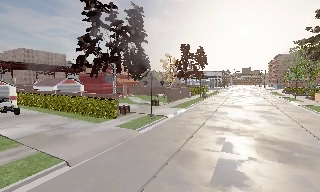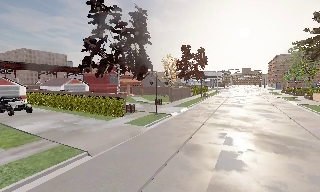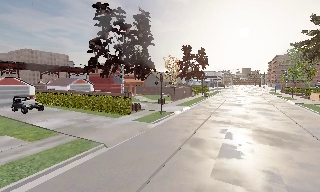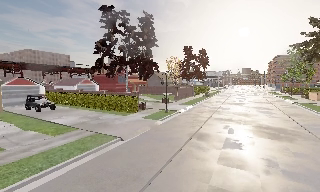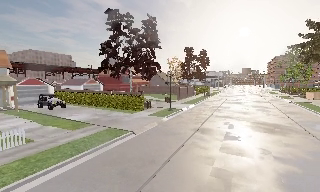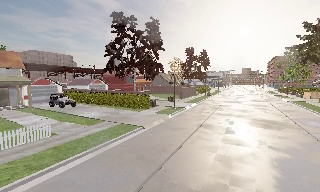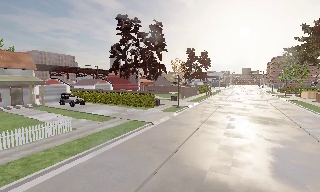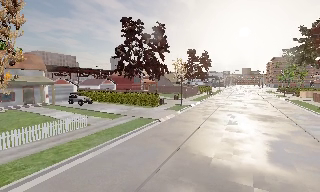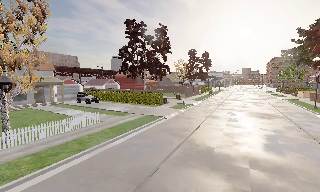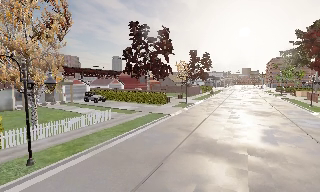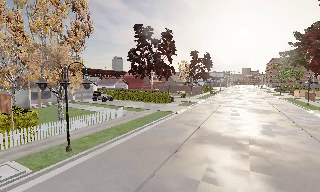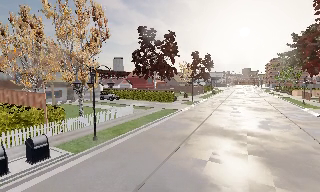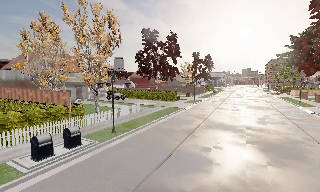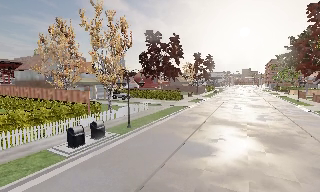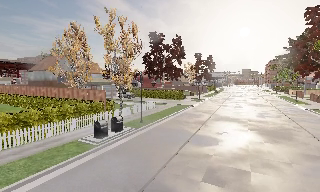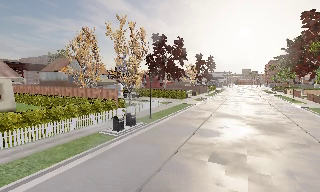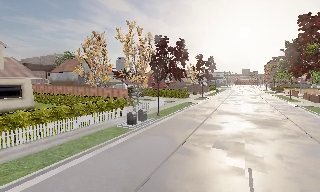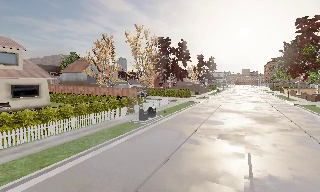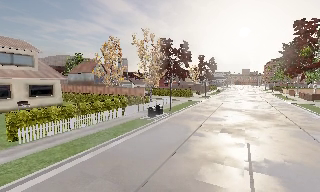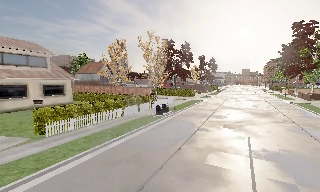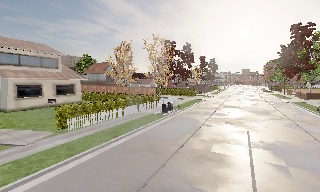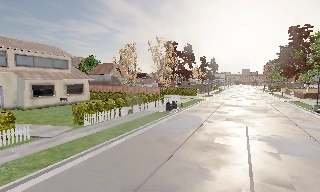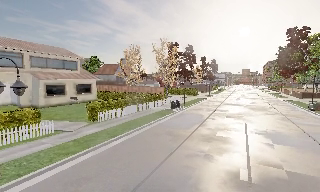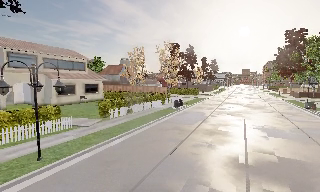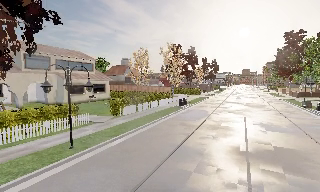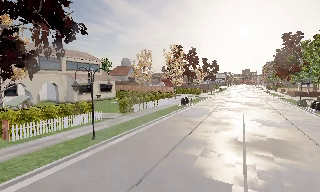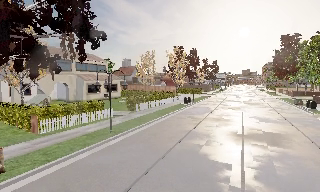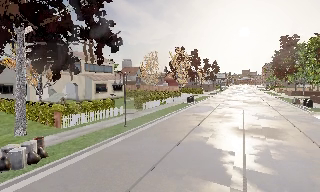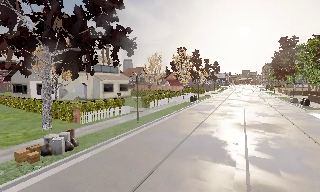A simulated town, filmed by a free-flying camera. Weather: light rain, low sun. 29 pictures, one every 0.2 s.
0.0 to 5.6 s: The camera travels backward and to its left, about 40 m, so what stands in front gets smaller.
The film runs backward here.
